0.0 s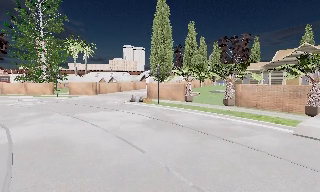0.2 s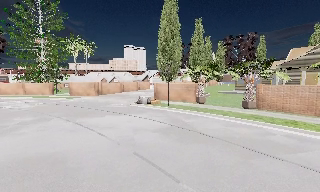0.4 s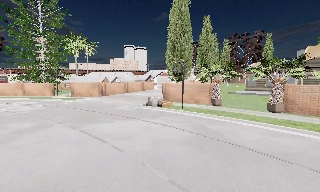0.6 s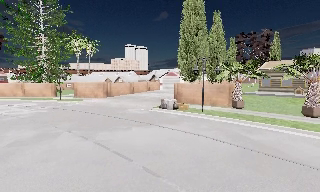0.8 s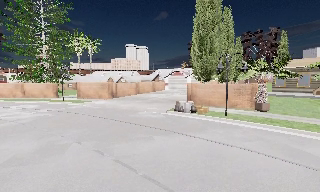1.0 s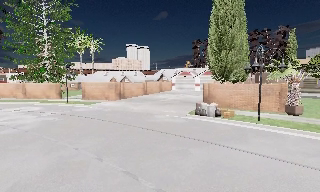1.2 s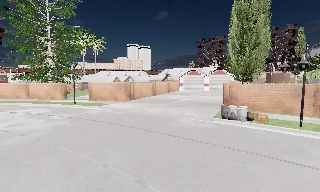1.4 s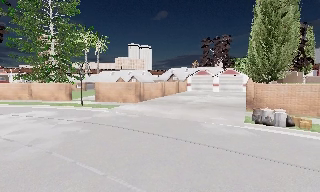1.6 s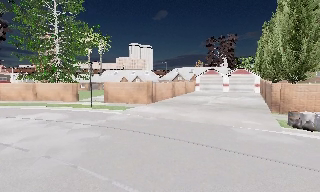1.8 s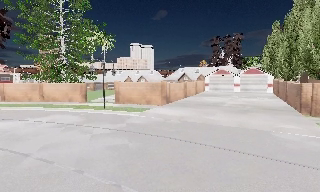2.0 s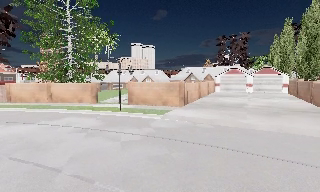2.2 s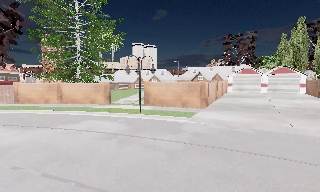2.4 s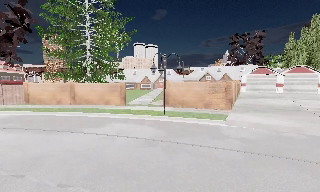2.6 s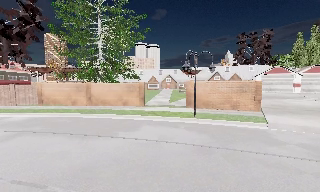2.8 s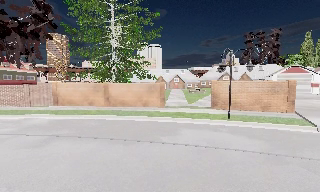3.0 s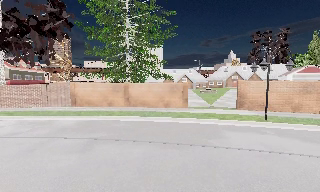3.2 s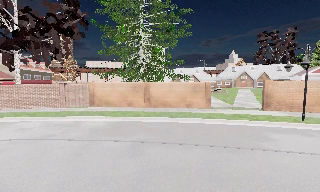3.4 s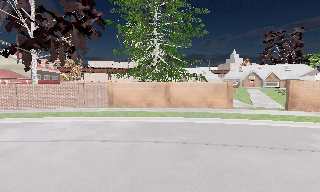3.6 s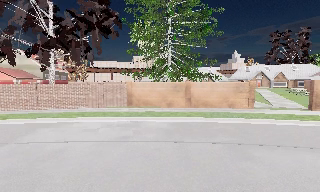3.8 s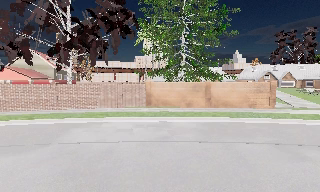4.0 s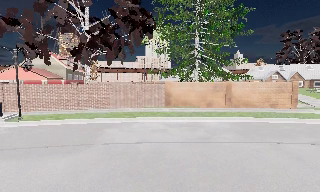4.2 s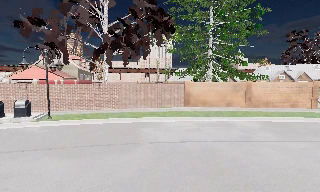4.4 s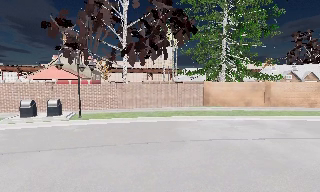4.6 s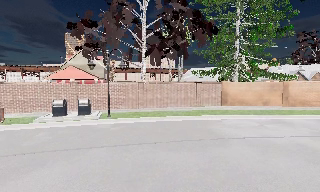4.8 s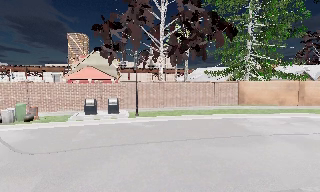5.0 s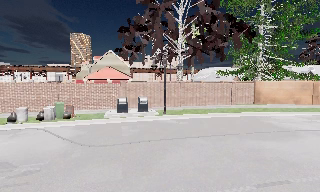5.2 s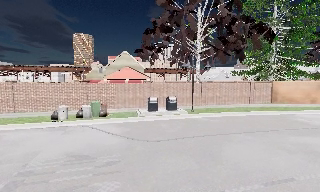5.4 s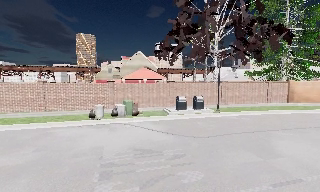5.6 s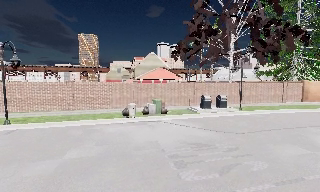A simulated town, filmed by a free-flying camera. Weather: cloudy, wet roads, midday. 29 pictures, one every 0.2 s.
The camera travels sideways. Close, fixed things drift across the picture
to the right.
0.0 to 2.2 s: The camera travels to its left and forward, about 20 m, so close, fixed things drift to the right.
2.2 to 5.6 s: The camera travels to its left, about 35 m, so close, fixed things drift to the right.
The film runs backward here.
